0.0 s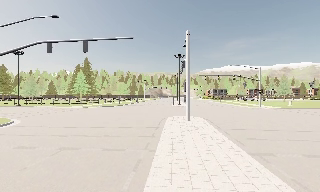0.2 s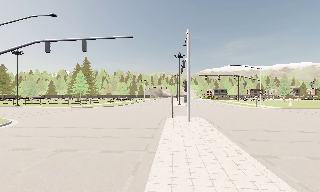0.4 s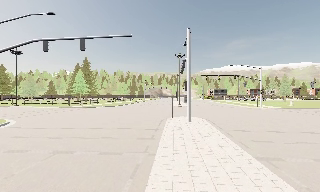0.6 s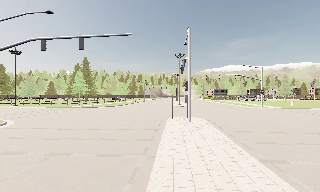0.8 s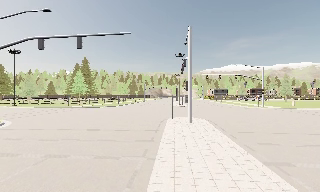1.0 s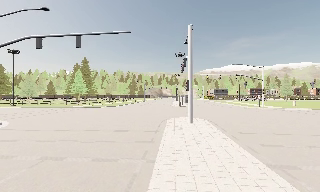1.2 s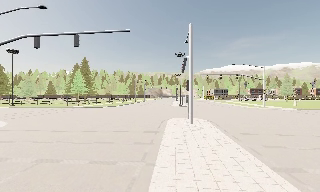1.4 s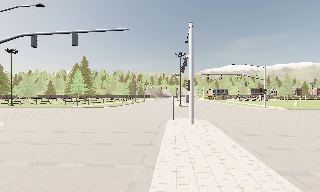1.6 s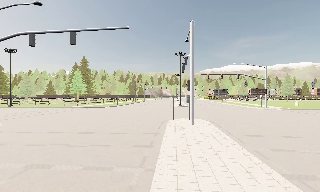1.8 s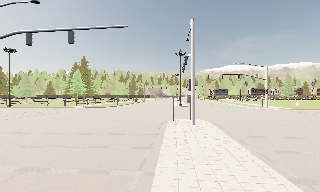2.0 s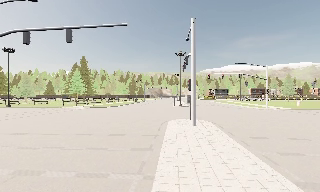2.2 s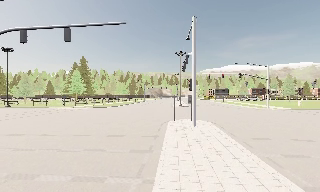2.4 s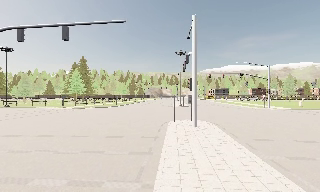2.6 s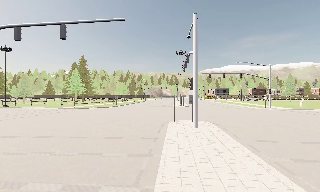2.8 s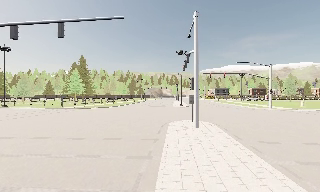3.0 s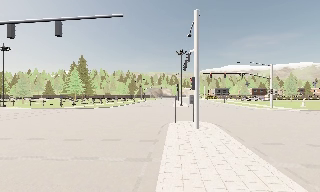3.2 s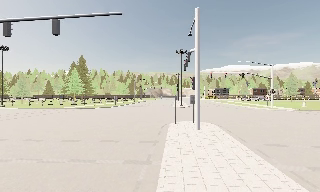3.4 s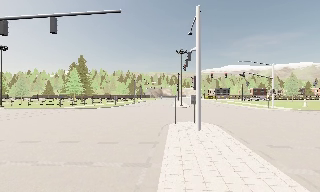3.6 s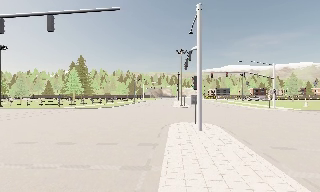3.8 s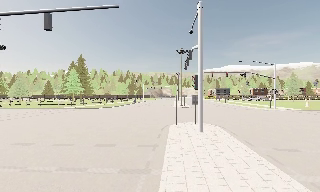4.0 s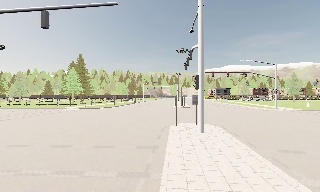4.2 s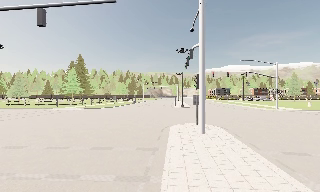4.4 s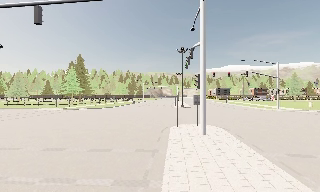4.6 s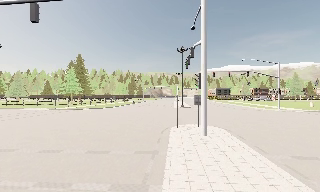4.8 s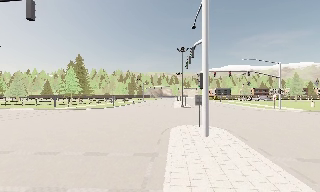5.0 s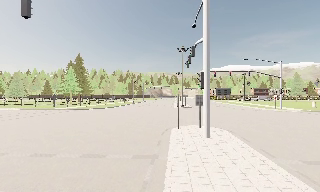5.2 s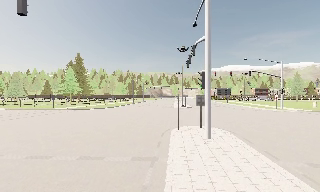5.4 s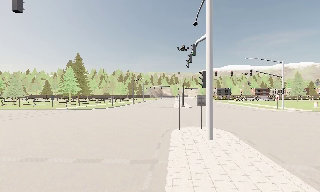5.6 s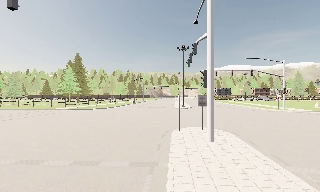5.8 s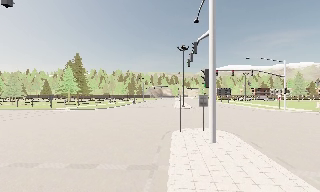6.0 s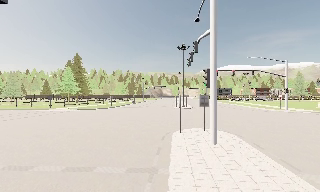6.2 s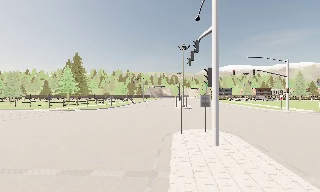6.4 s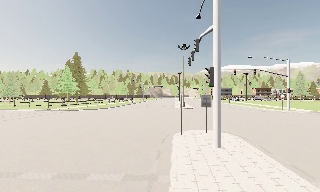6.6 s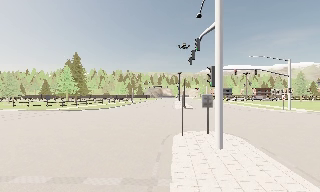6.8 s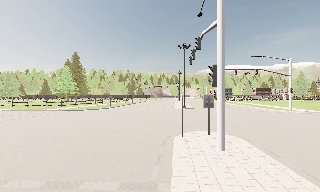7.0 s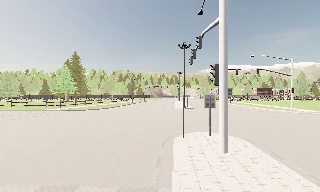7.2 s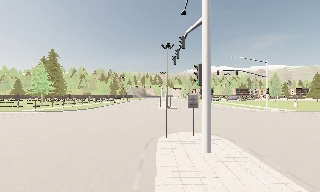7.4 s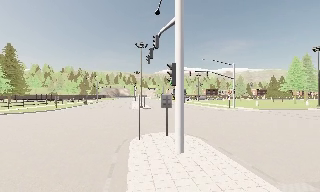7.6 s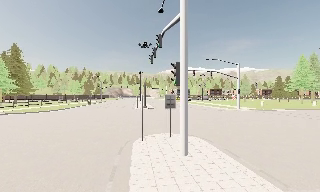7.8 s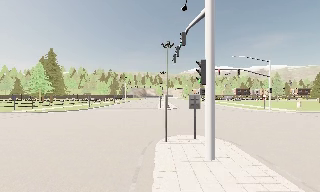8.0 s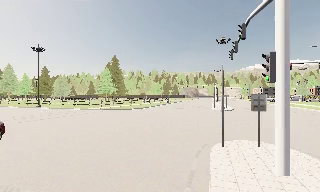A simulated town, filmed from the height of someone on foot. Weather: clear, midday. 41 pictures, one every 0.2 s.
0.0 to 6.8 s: The camera travels forward, about 8 m, so what stands in front looms larger.
6.8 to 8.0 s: The camera swings to its left by about 15 degrees, and the scene slides to the right. It travels forward, about 1.5 m, so what stands in front looms larger.
The film runs forward here.
